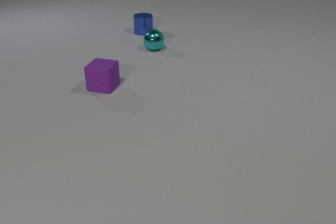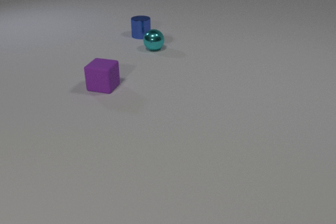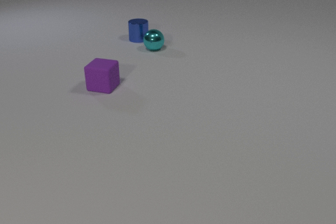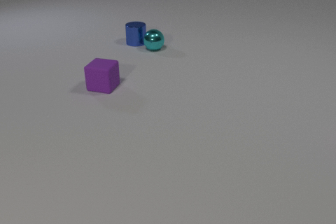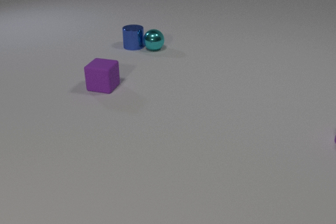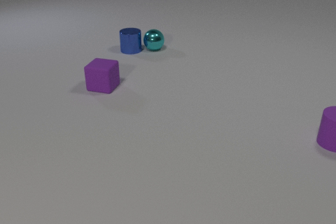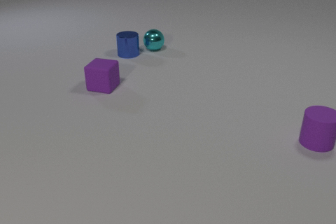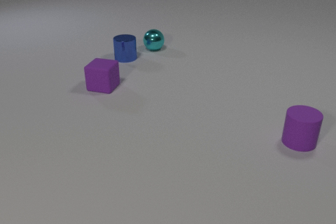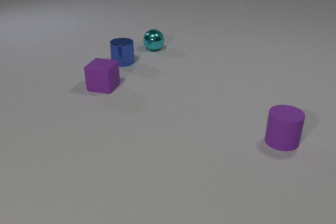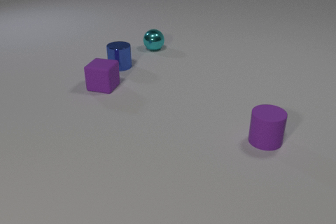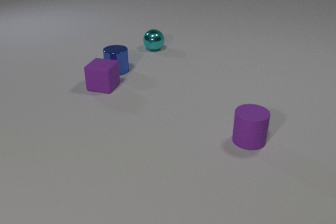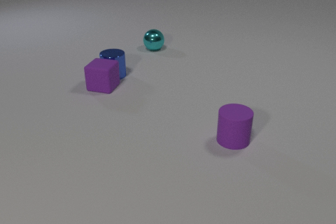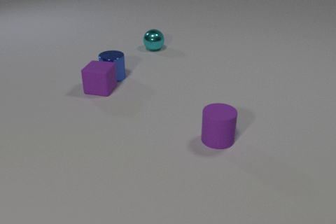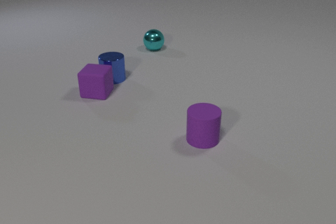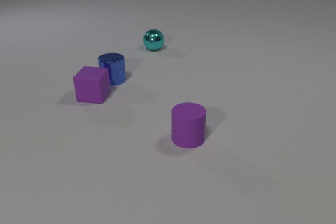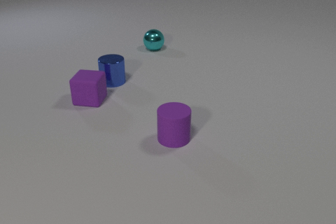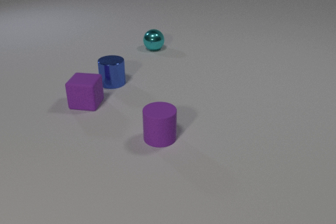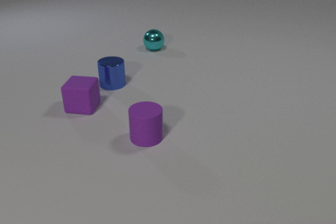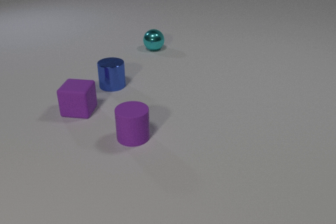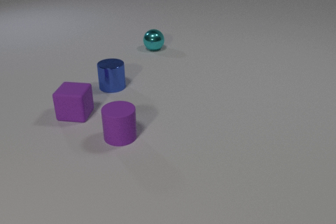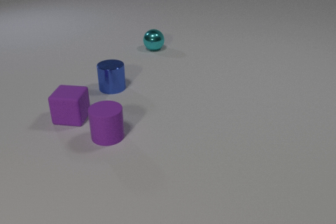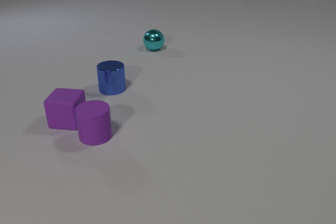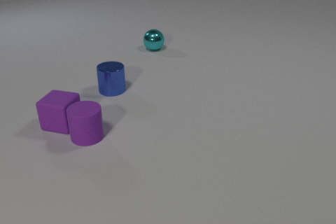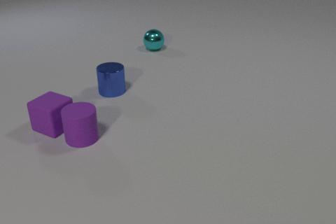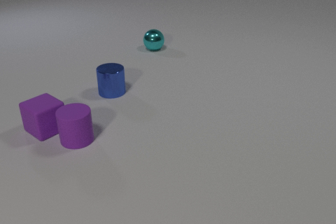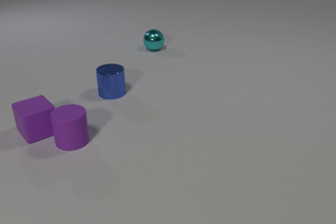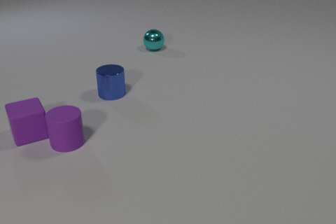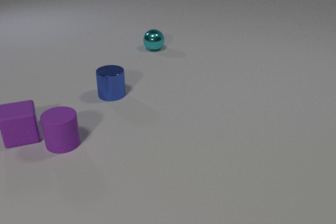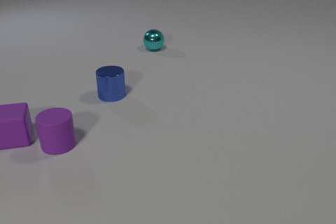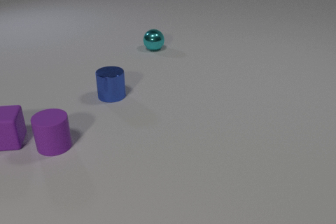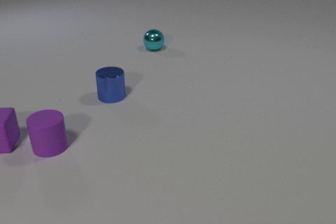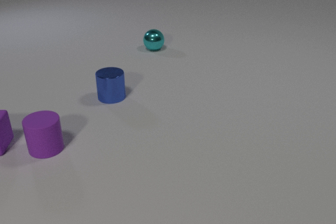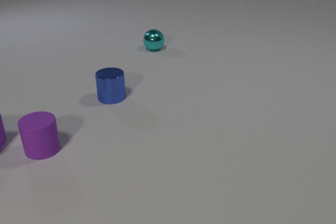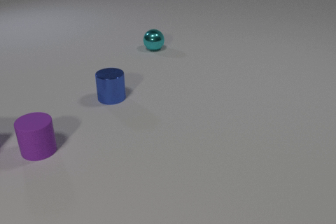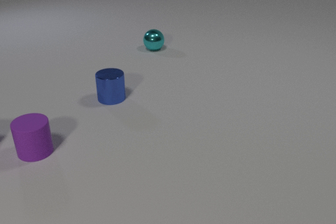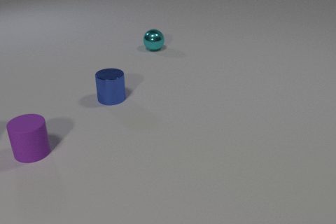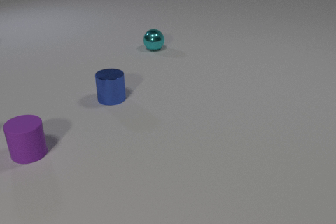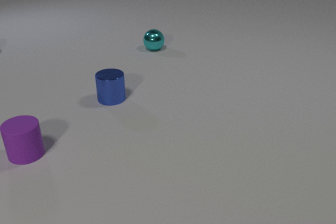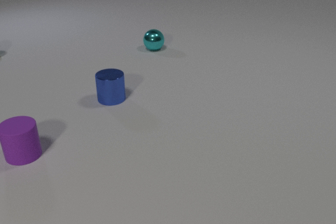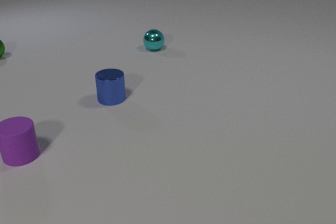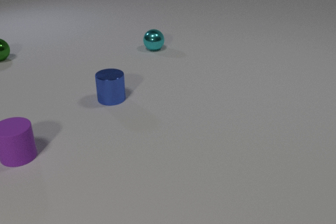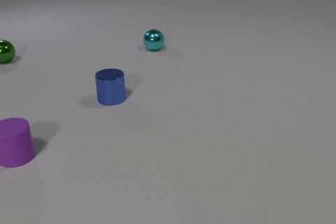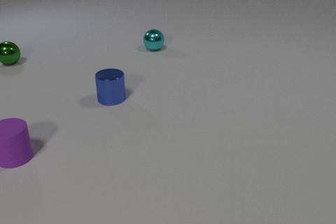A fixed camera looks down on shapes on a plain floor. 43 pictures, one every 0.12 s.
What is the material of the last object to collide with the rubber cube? rubber.
Are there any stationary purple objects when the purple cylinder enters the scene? yes.
How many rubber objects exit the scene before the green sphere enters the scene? 1.
0.00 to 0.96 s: The blue metal cylinder slides toward the camera. The purple rubber cylinder comes in at the right edge, slides to the left.
0.96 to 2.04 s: The blue metal cylinder slides toward the camera. The purple rubber cube slides toward the camera and to the left. The purple rubber cylinder slides to the left. The blue metal cylinder and the purple rubber cube collide.
2.04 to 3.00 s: The blue metal cylinder slides toward the camera. The purple rubber cube slides to the left and toward the camera, spins so that its near face slides to the left, clockwise seen from above. The purple rubber cylinder slides to the left. The purple rubber cube and the purple rubber cylinder collide.
3.00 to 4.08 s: The blue metal cylinder slides toward the camera. The purple rubber cube slides to the left, spins so that its near face slides to the left, clockwise seen from above, leaves at the left edge. The purple rubber cylinder slides to the left.
4.08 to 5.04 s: The green metal sphere comes in at the left edge, rolls toward the camera and to the right. The purple rubber cylinder slides to the left.
